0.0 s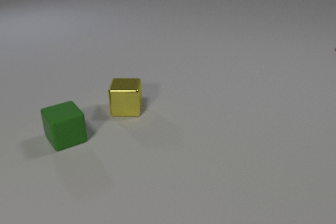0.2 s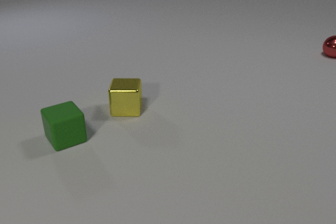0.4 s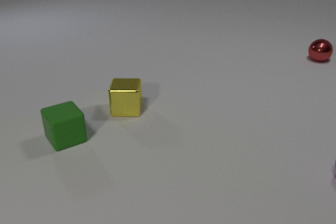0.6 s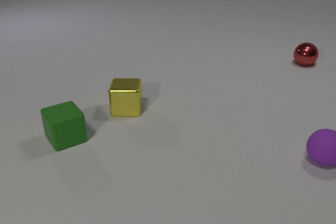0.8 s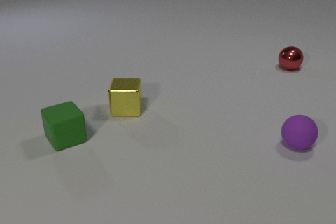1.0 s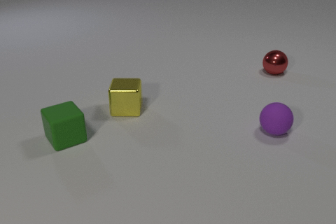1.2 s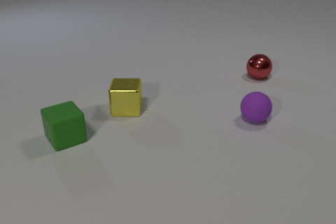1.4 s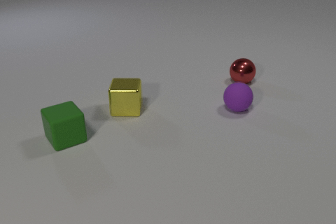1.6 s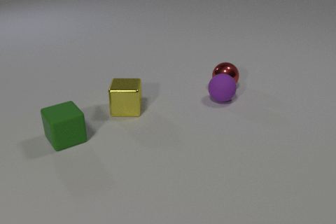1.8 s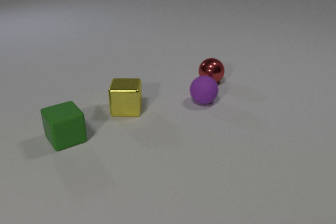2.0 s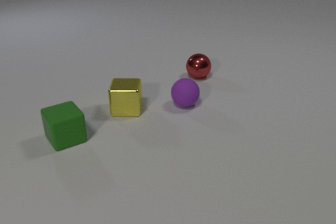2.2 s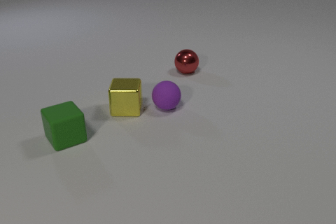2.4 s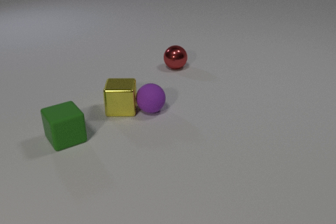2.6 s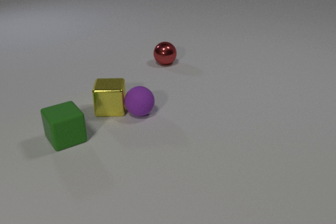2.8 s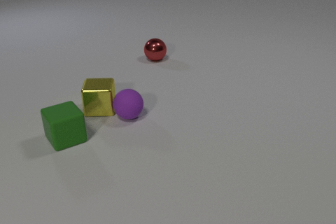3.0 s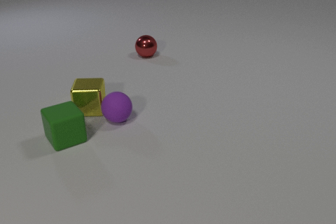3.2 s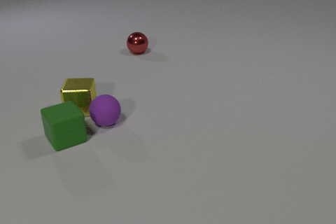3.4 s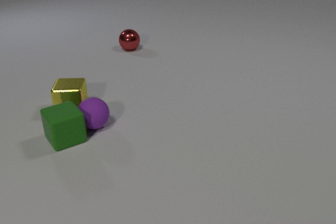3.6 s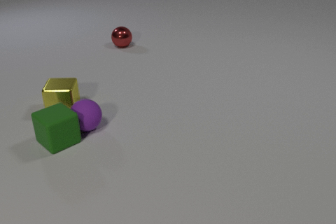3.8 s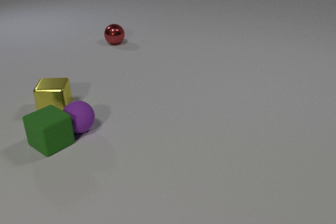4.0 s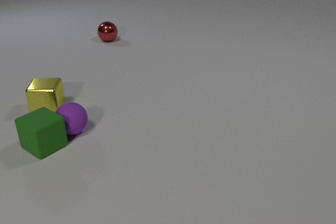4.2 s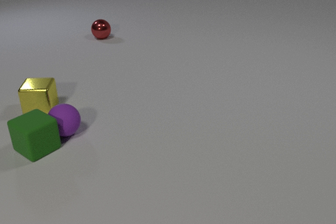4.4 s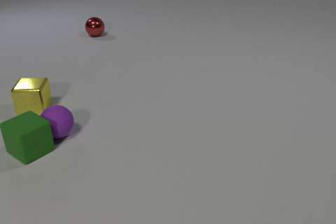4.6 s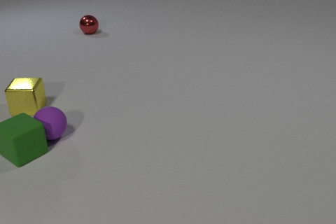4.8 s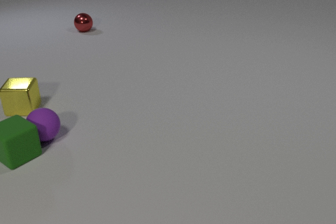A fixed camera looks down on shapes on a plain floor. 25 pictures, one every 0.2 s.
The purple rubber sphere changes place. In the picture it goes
to the left.
The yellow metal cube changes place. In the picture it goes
to the left.
0.0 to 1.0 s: The purple rubber sphere comes in at the right edge, rolls to the left and away from the camera. The red metal sphere comes in at the right edge, rolls toward the camera and to the left.
1.0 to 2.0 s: The purple rubber sphere rolls to the left and away from the camera. The red metal sphere rolls to the left. The purple rubber sphere and the red metal sphere collide.
2.0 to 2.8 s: The purple rubber sphere rolls to the left and toward the camera. The red metal sphere rolls to the left and away from the camera. The yellow metal cube slides to the left. The purple rubber sphere and the yellow metal cube collide.
2.8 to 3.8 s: The purple rubber sphere rolls to the left. The red metal sphere rolls away from the camera and to the left. The yellow metal cube slides to the left. The green rubber cube slides to the left. The purple rubber sphere and the green rubber cube collide.
3.8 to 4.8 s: The purple rubber sphere rolls to the left. The red metal sphere rolls away from the camera and to the left. The yellow metal cube slides to the left. The green rubber cube slides to the left.
What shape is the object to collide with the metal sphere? sphere.
How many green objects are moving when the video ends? 1.
Are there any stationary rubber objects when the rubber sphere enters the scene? yes.
